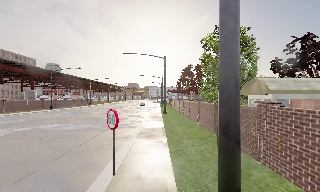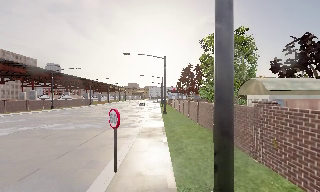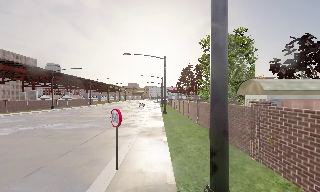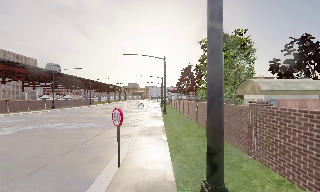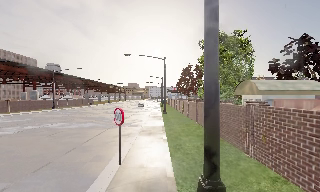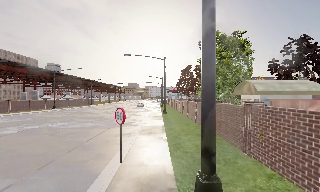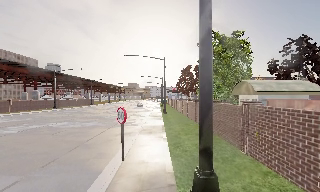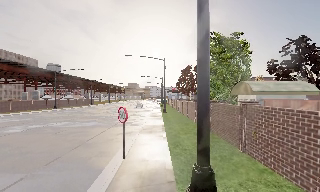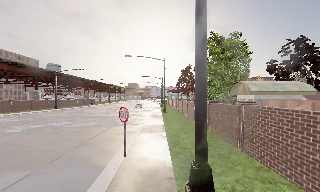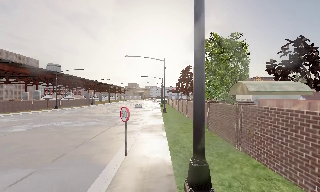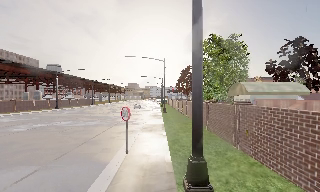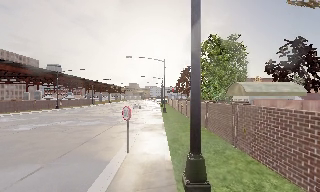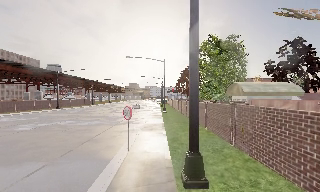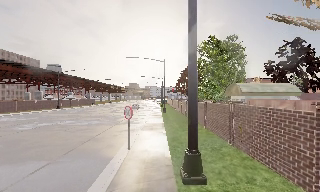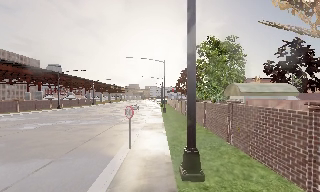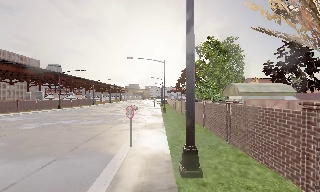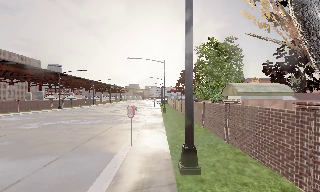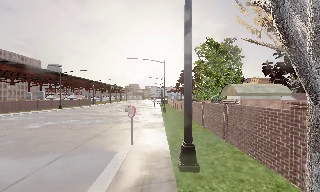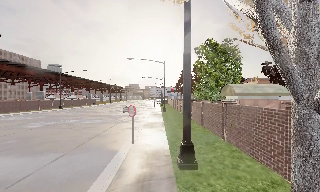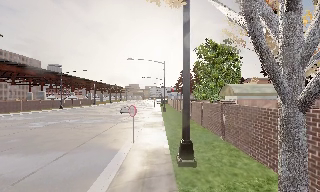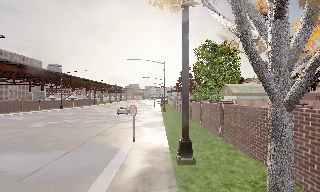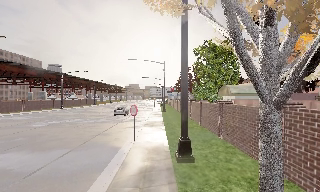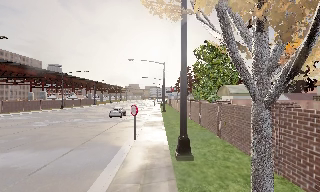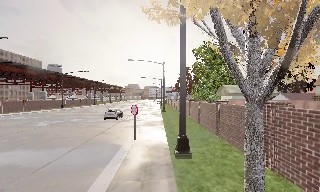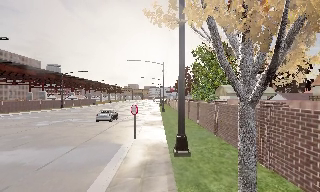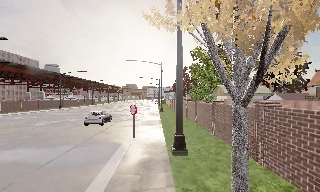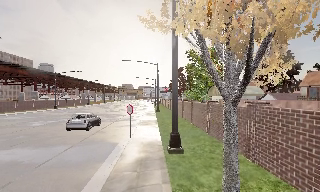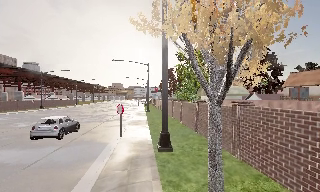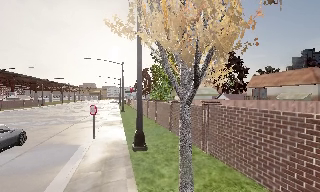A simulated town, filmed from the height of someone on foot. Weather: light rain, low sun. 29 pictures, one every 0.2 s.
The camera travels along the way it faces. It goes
backward.
0.0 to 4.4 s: The camera travels backward, about 4.5 m, so what stands in front gets smaller.
4.4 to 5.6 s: The camera swings to its right by about 15 degrees, and the scene slides to the left. It travels backward, about 1 m, so what stands in front gets smaller.
The film runs backward here.
